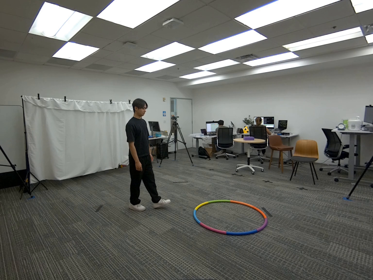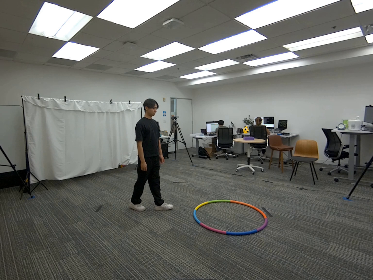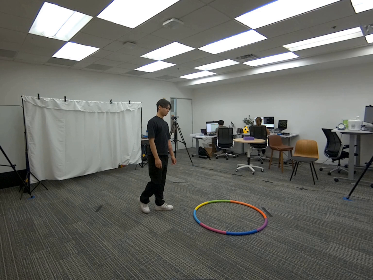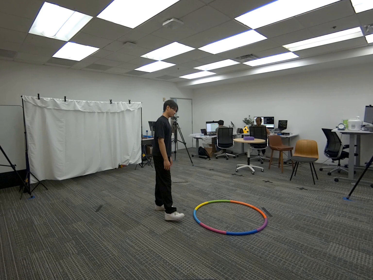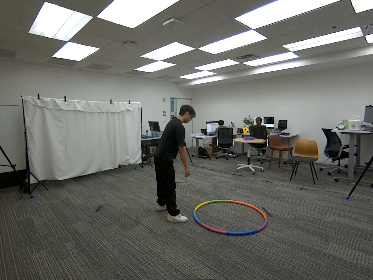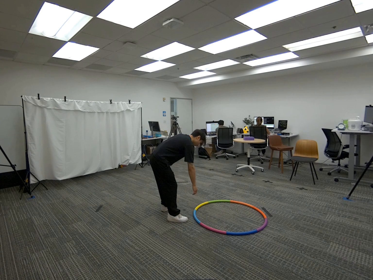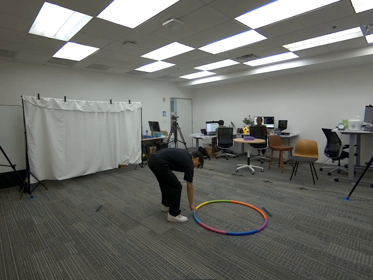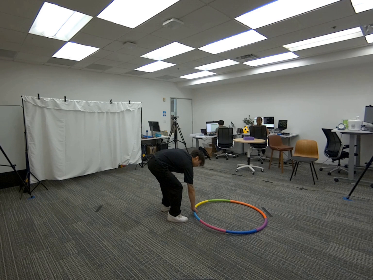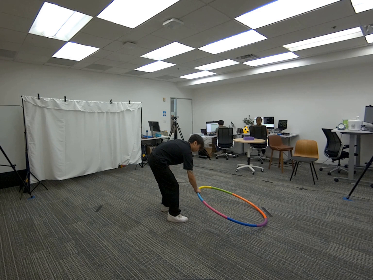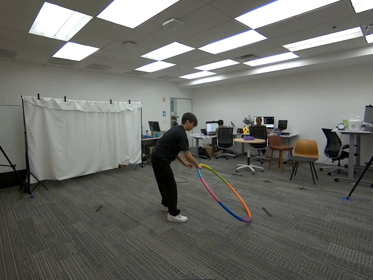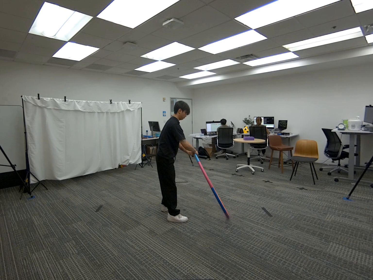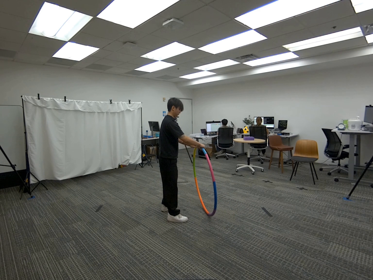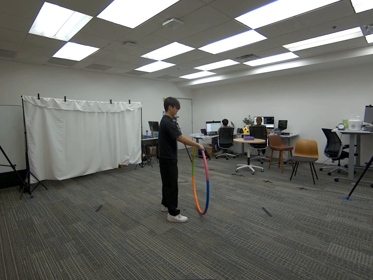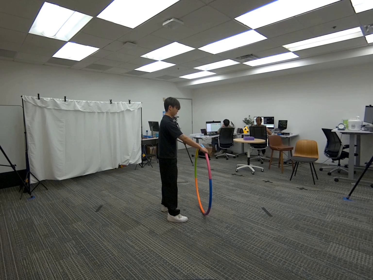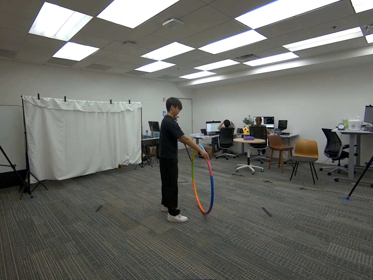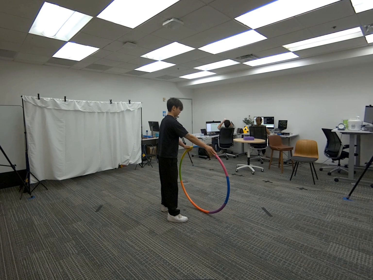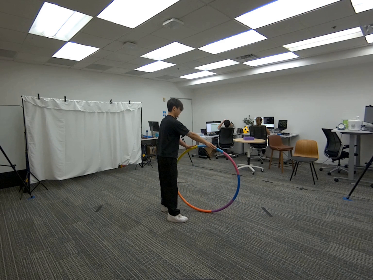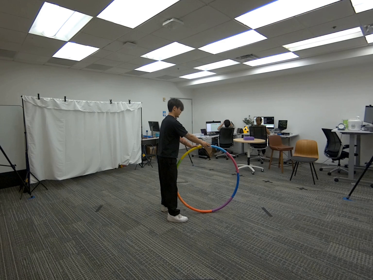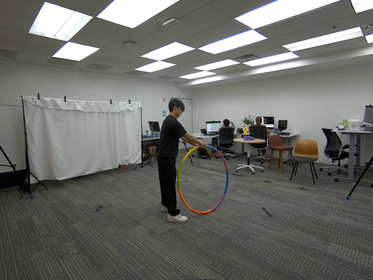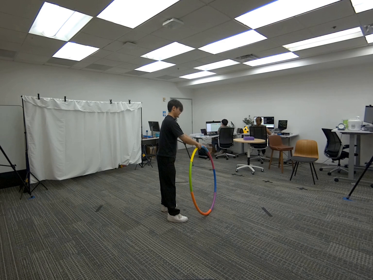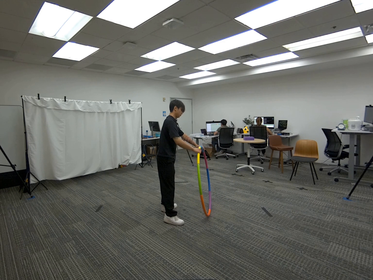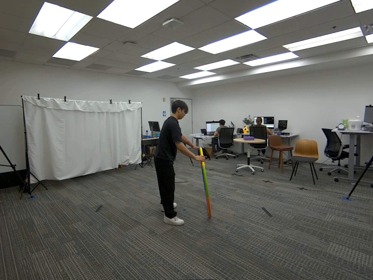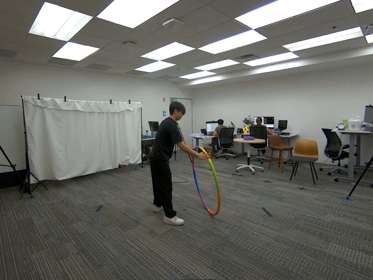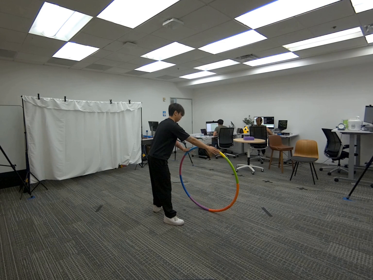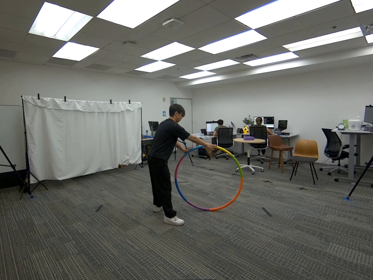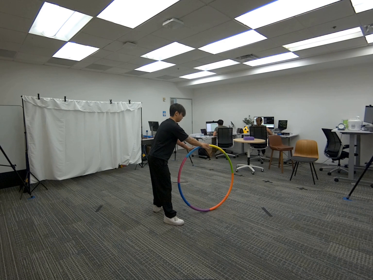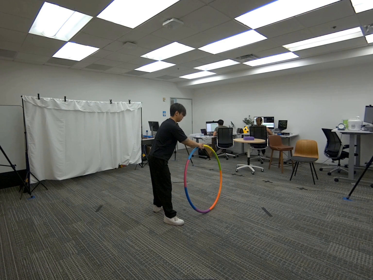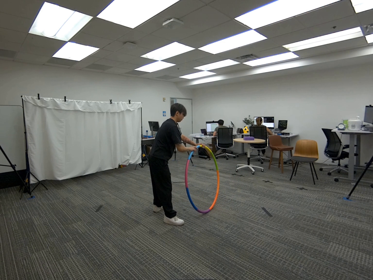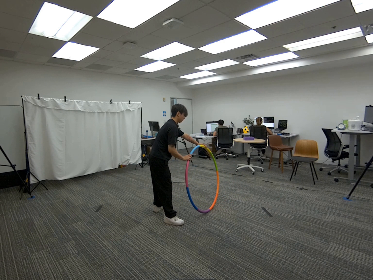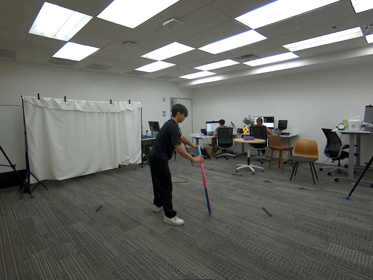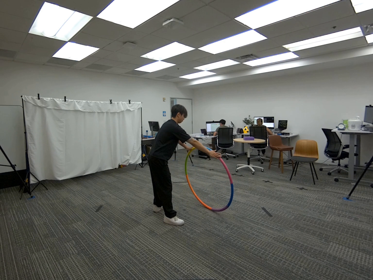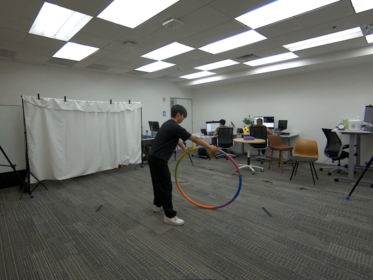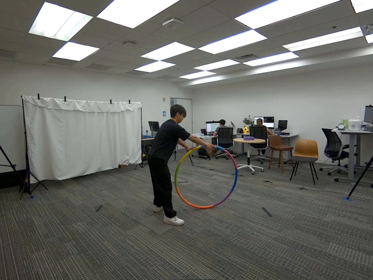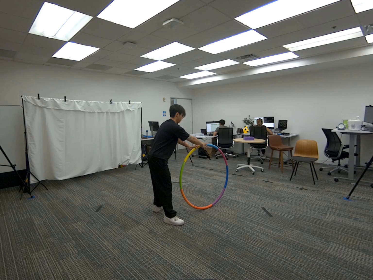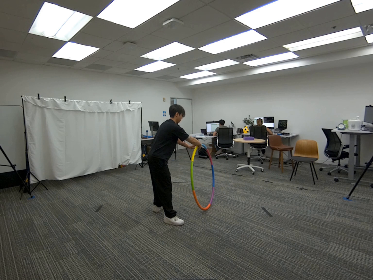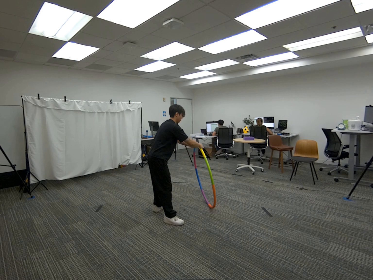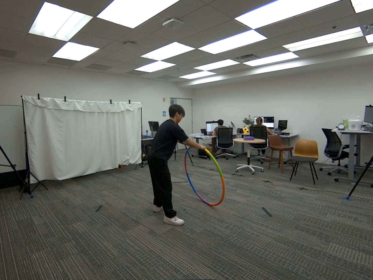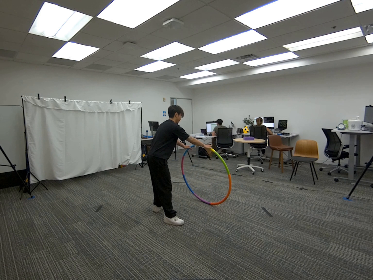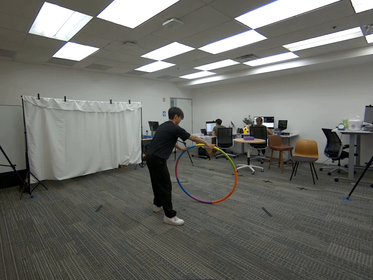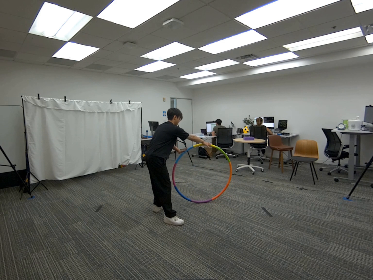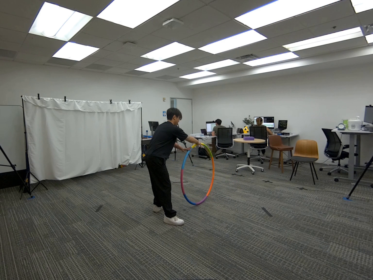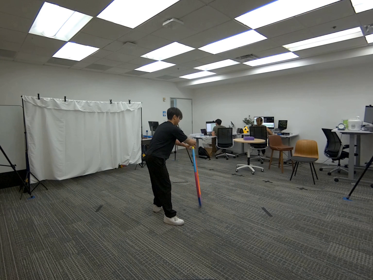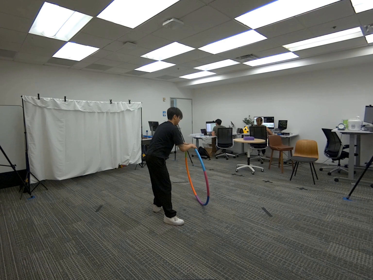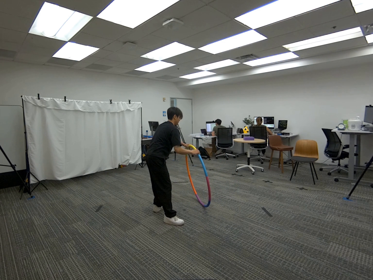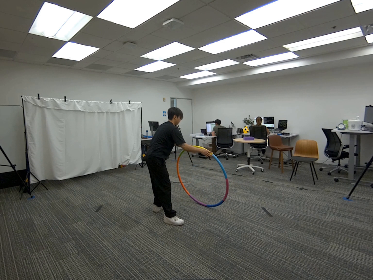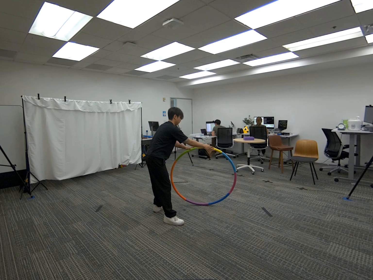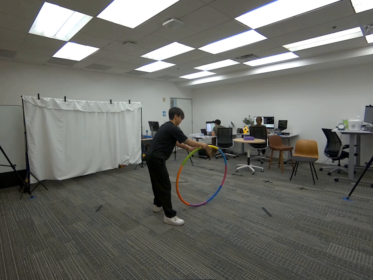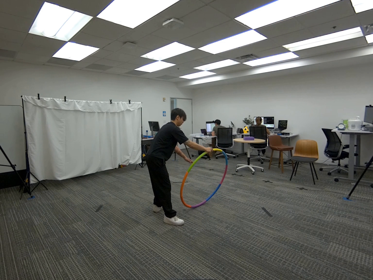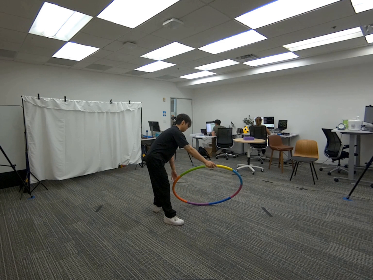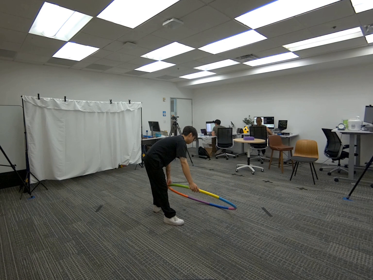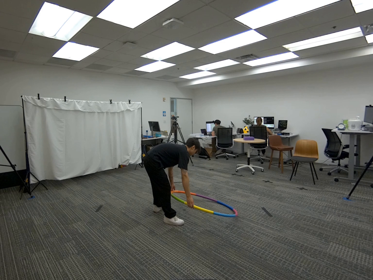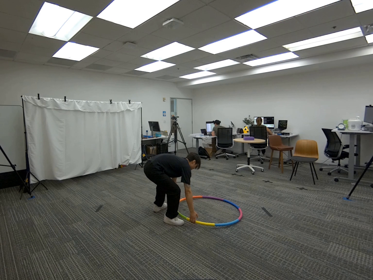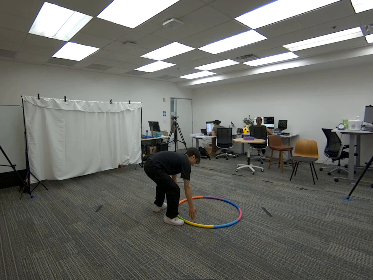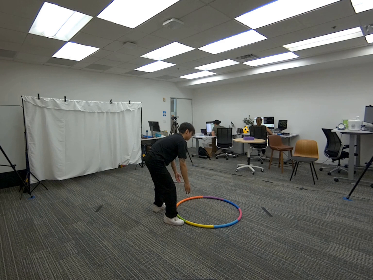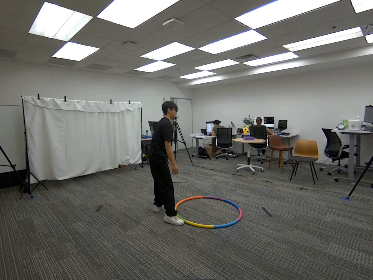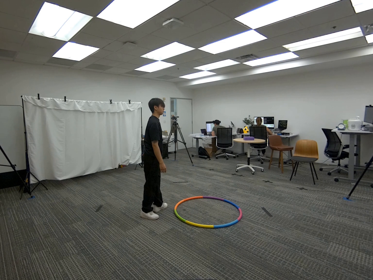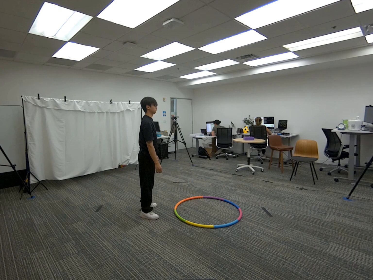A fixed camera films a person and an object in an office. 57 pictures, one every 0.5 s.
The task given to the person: Walk over to the hula hoop and stand the hula hoop vertically and proceed to rotate your hands with the hula hoop while maintaining it touching the floor at all times.
